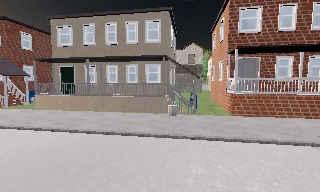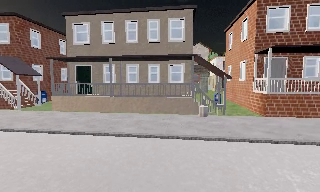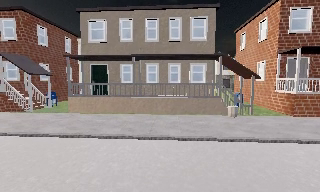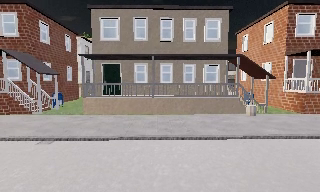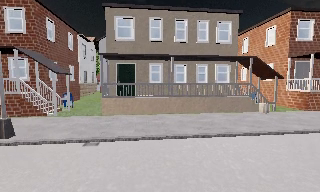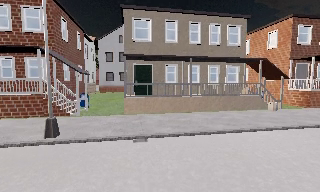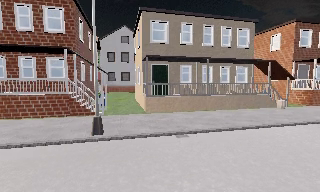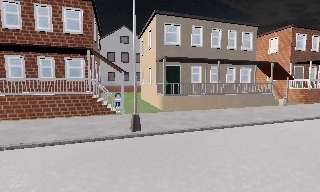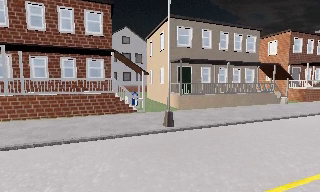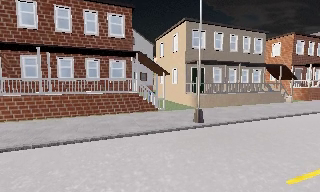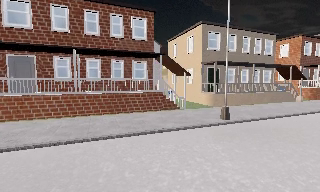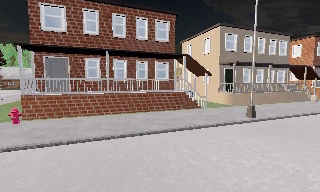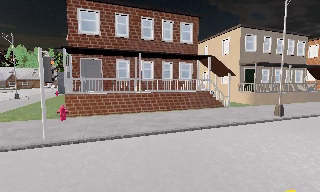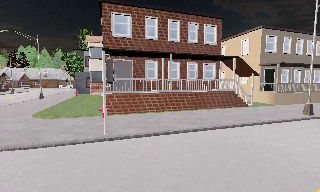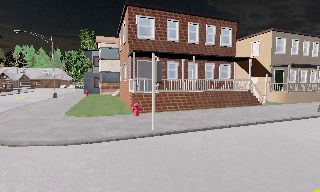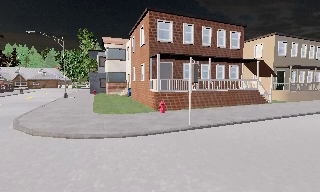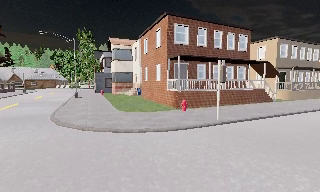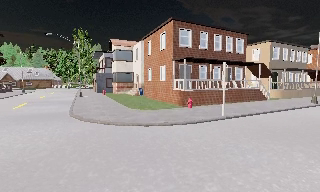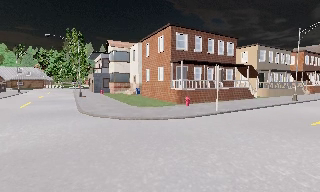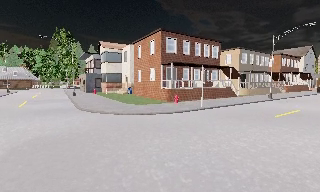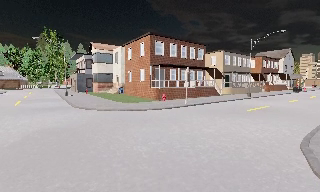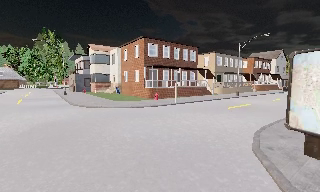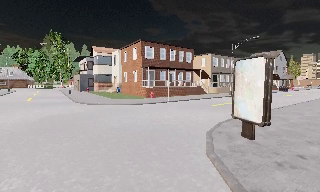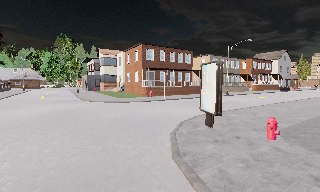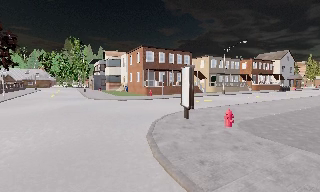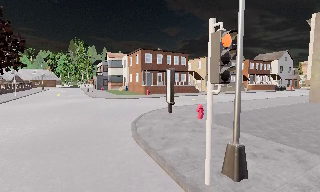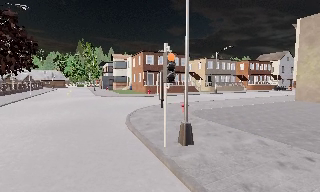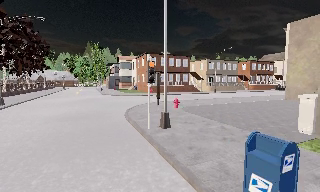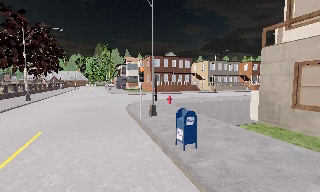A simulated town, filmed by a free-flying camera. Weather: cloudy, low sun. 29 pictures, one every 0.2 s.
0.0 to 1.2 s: The camera pans to its right, which is clockwise from overhead, by about 25 degrees. It travels to its left, about 12 m, so close, fixed things drift to the right.
1.2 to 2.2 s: The camera travels to its left, about 9 m, so close, fixed things drift to the right.
2.2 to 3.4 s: The camera travels to its left and backward, about 11 m, so close, fixed things drift to the right.
3.4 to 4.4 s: The camera travels backward, about 7 m, so what stands in front gets smaller.
4.4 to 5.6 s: The camera pans to its left, which is counterclockwise from overhead, by about 15 degrees. It travels backward and to its right, about 12 m, so what stands in front gets smaller.
The film runs backward here.
